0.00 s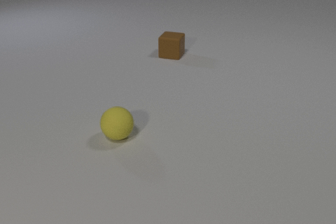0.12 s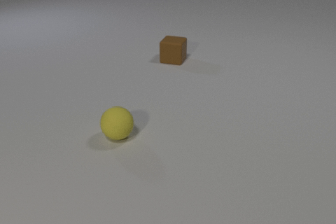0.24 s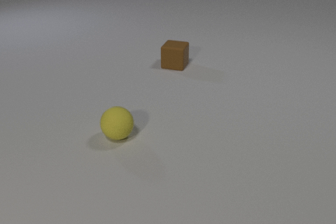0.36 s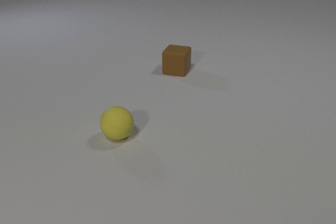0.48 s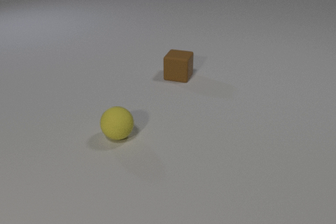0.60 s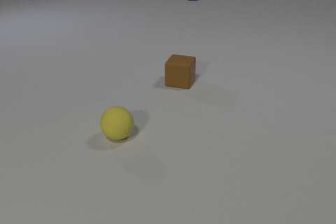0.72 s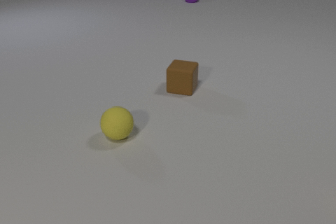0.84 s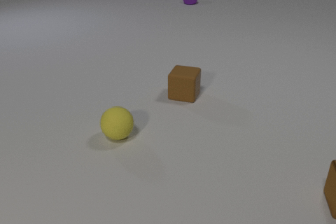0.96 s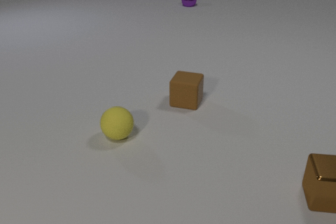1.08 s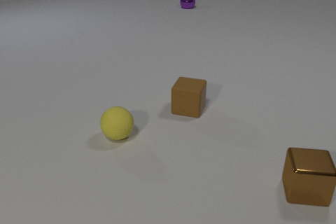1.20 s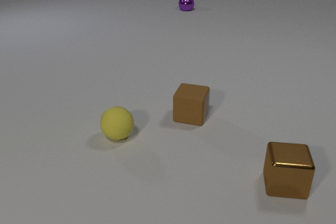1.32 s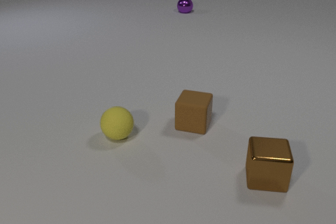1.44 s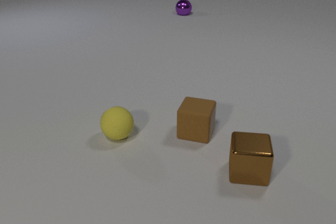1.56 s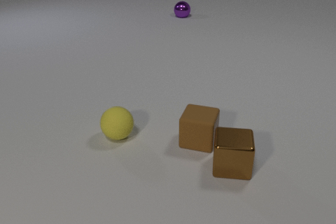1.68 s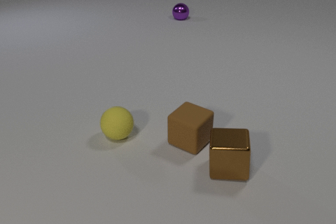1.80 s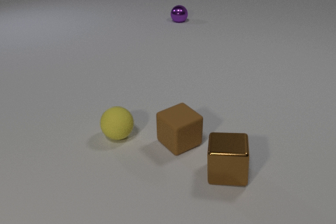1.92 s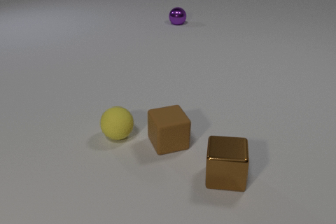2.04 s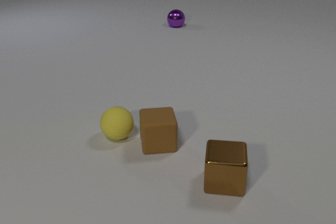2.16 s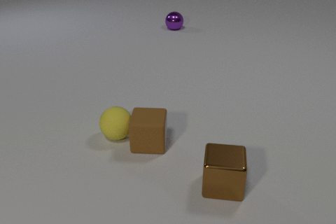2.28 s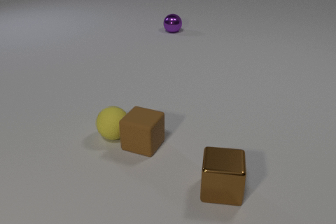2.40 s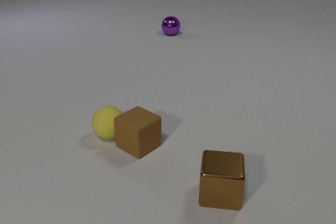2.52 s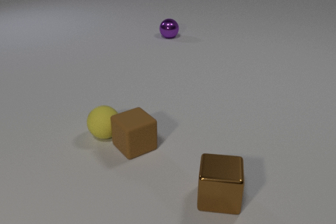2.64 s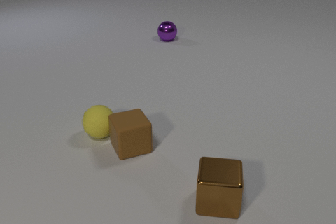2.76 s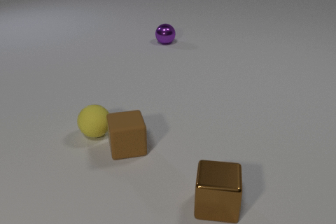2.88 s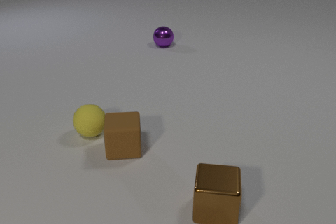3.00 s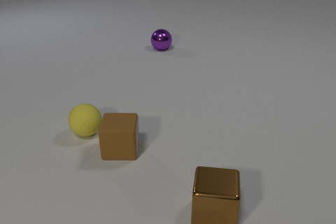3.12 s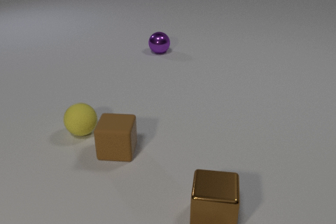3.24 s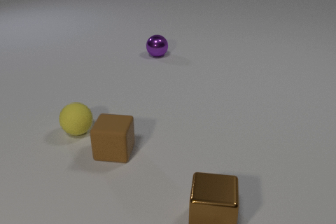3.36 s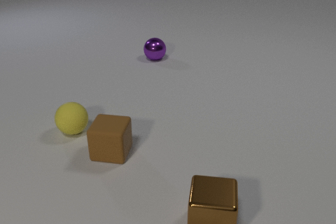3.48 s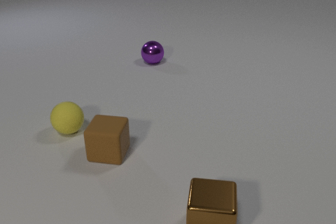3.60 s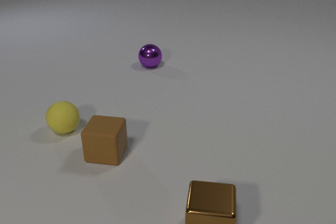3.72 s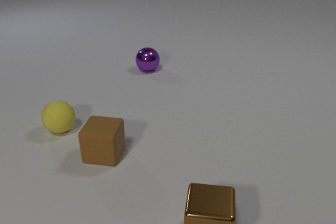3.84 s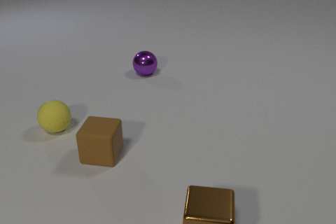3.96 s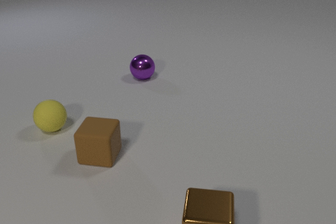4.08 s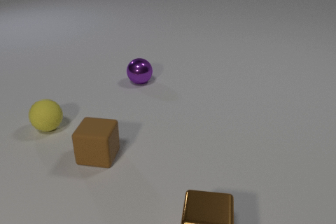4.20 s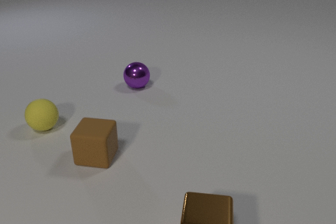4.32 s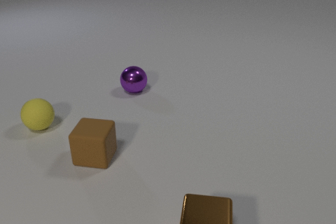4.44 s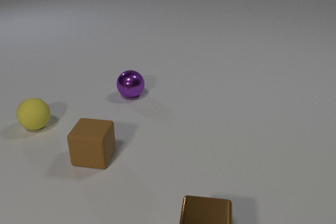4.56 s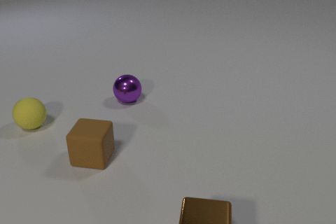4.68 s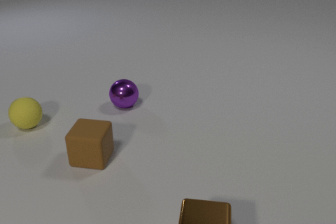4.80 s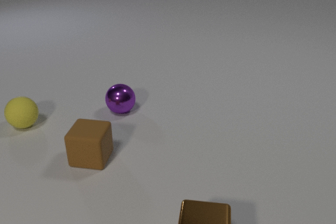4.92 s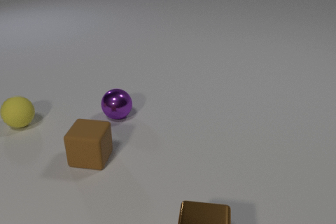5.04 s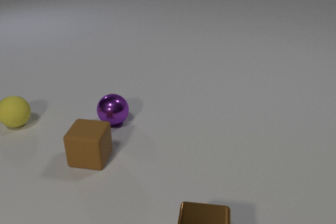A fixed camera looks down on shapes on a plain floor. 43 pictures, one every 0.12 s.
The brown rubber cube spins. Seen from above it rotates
clockwise.
The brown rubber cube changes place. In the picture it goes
toward the camera.
0.00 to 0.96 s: The brown metal cube comes in at the right edge, slides to the left. The brown rubber cube slides toward the camera. The purple metal sphere comes in at the top edge, rolls toward the camera.
0.96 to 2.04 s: The brown metal cube slides to the left. The brown rubber cube slides toward the camera, spins so that its near face slides to the left, clockwise seen from above. The purple metal sphere rolls toward the camera. The brown metal cube and the brown rubber cube collide.
2.04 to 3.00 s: The brown metal cube slides toward the camera. The brown rubber cube slides to the left, spins clockwise seen from above by about 90 degrees, its near face sliding to the left. The yellow rubber sphere rolls to the left. The purple metal sphere rolls toward the camera. The brown rubber cube and the yellow rubber sphere collide.
3.00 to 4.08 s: The brown metal cube slides toward the camera. The brown rubber cube slides to the left. The yellow rubber sphere rolls to the left and away from the camera. The purple metal sphere rolls toward the camera.
4.08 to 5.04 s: The brown metal cube slides toward the camera. The brown rubber cube slides to the left. The yellow rubber sphere rolls to the left and away from the camera. The purple metal sphere rolls toward the camera.
How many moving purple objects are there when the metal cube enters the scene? 1.
How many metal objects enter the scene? 2.
What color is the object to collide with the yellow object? brown.
